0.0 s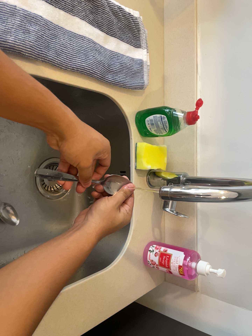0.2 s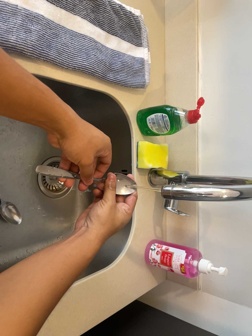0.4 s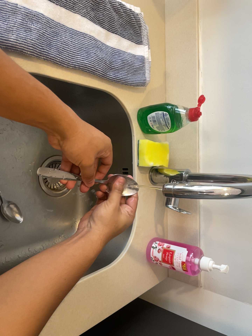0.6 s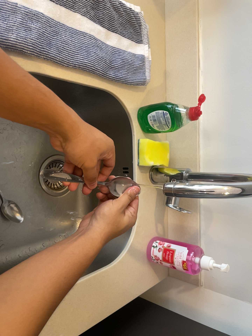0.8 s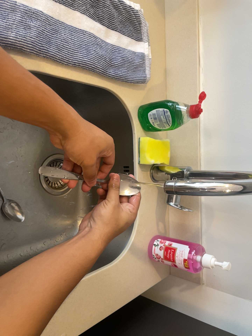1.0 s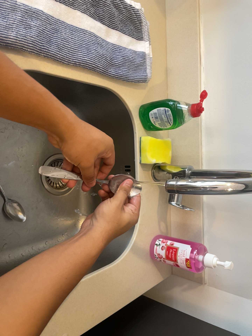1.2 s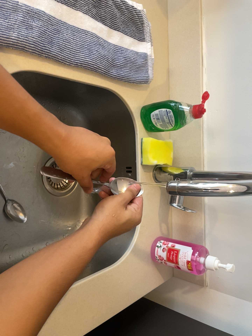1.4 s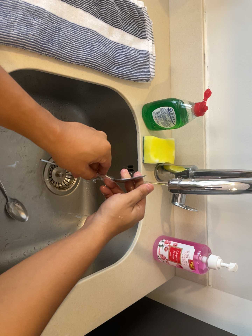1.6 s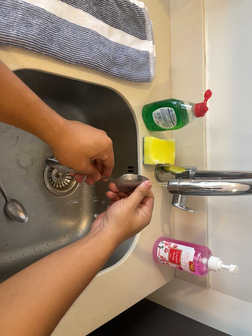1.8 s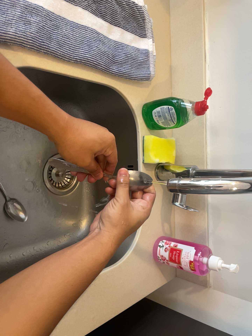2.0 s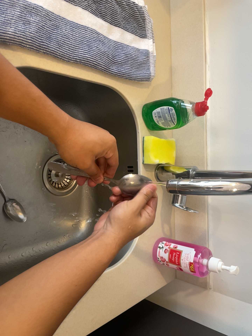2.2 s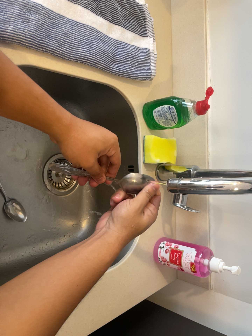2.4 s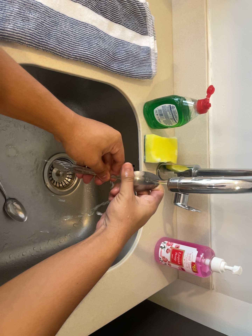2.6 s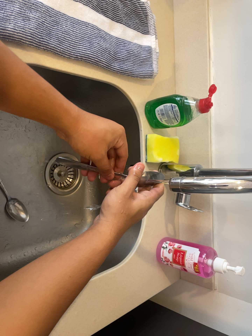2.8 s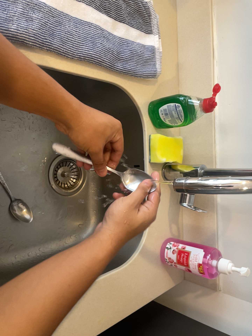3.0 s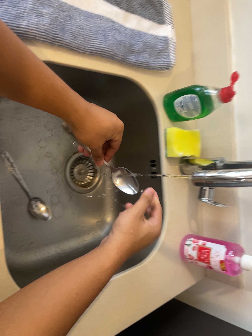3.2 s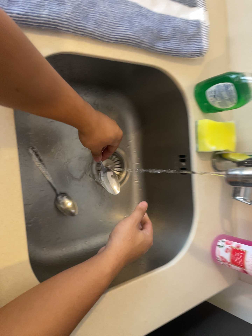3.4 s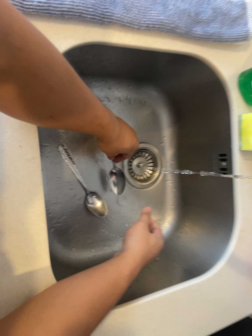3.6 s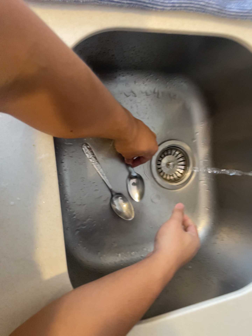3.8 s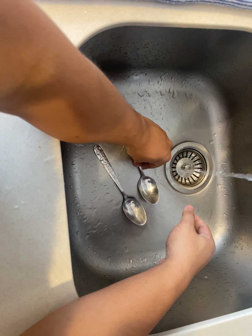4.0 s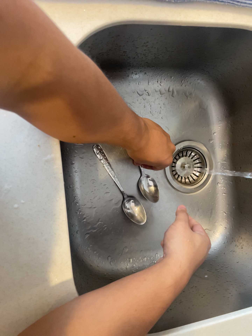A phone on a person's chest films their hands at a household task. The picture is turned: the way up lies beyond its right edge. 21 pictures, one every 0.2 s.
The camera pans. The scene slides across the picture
to the right.
0.0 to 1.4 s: The camera keeps its place and its aim.
1.4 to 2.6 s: The camera shifts only a little, or ends up much as it began.
2.6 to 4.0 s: The scene slides to the right, as the camera pans about 30 degrees to its left. It travels forward, about 16 cm.
The film runs forward here.
